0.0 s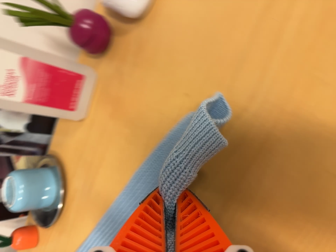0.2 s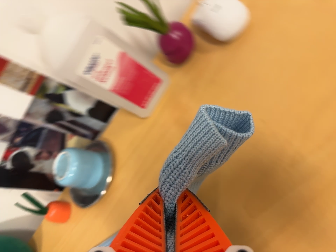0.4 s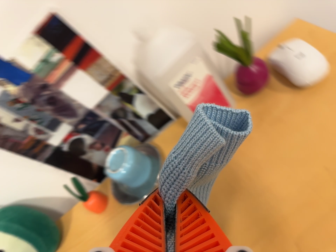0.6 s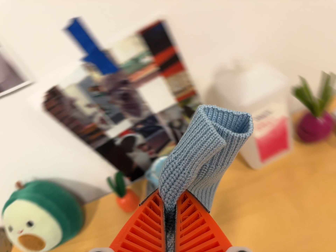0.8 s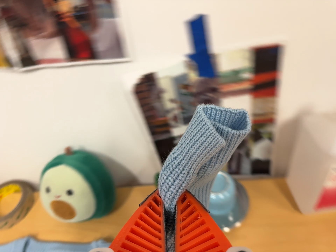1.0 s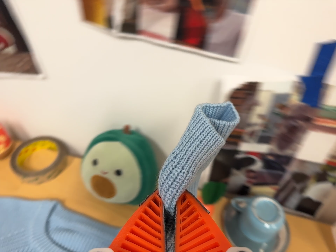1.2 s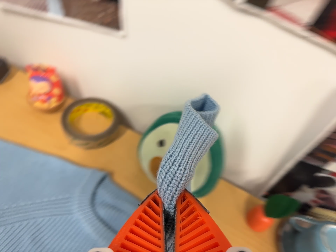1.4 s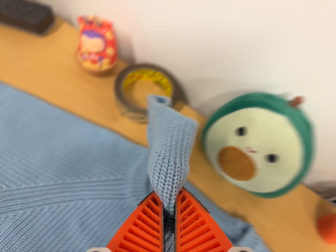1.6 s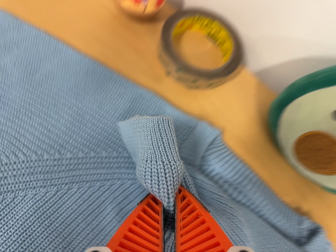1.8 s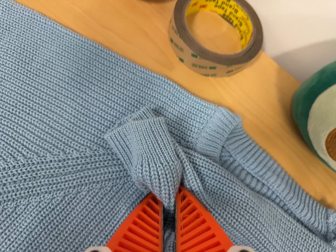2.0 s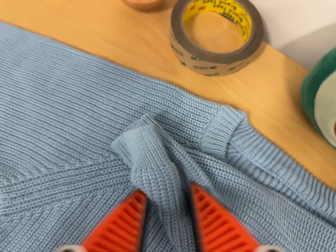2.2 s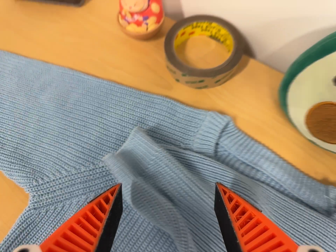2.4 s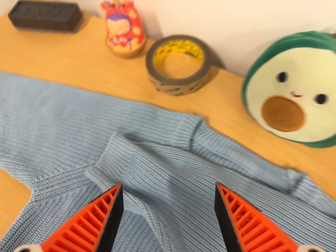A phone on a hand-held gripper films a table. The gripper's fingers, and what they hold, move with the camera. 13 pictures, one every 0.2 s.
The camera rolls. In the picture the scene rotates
clockwise.
0.0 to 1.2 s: The camera pans to its left by about 10 degrees. It travels to its left, about 50 cm, so close, fixed things drift to the right. It rolls about its line of sight by about 95 degrees, and the scene rotates clockwise.
1.2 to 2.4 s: The camera swings to its left by about 15 degrees, and the scene slides to the right. It travels to its left and forward, about 8 cm, so close, fixed things drift to the right.
The film runs forward here.
